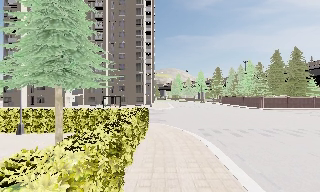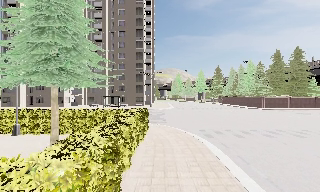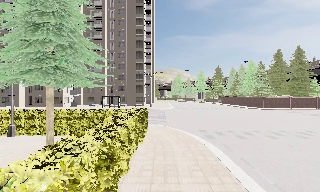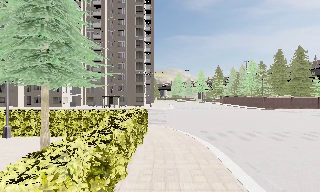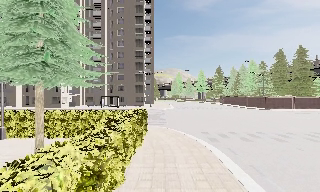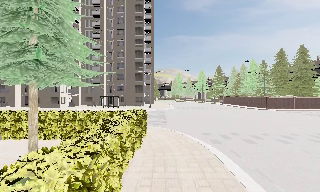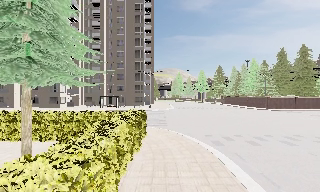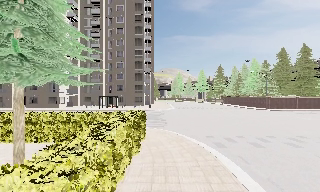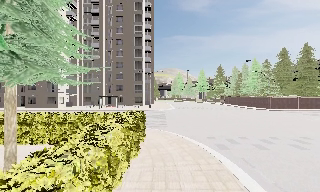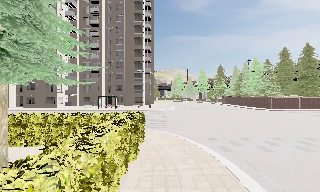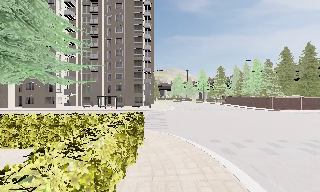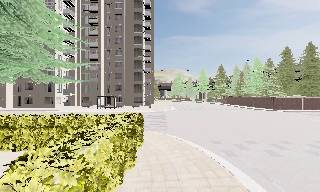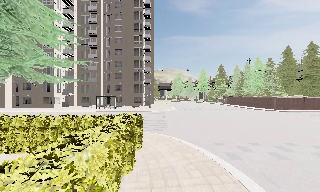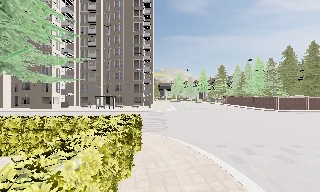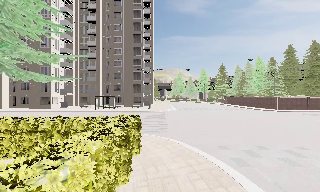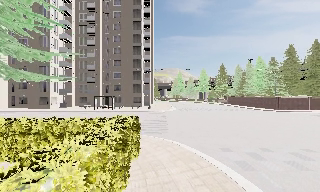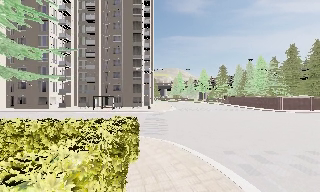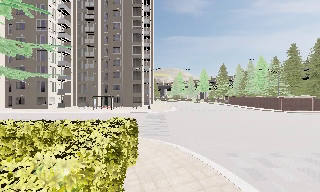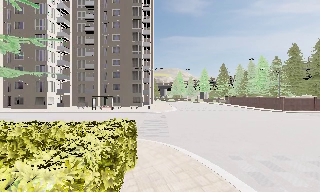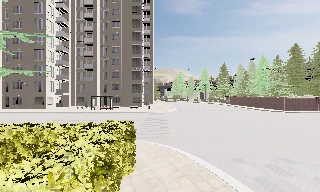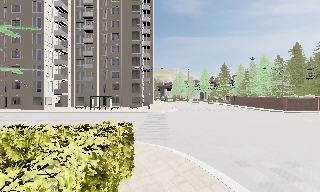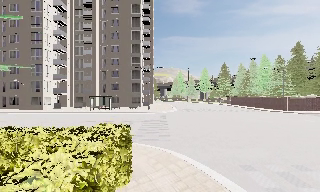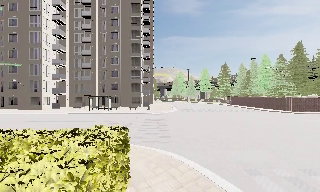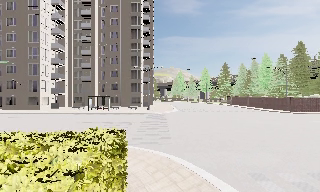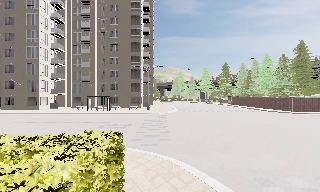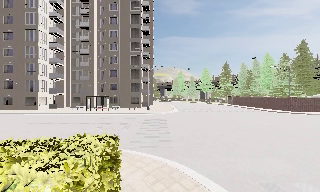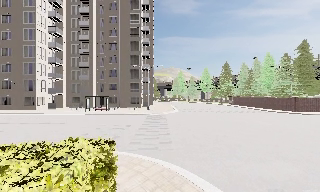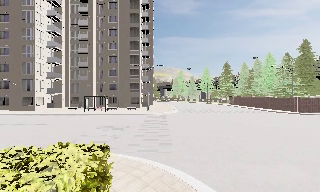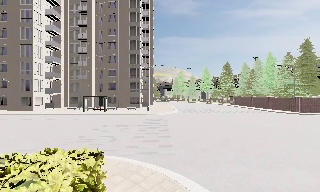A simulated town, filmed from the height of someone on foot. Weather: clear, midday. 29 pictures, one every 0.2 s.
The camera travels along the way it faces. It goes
forward.
0.0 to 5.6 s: The camera travels forward, about 9 m, so what stands in front looms larger.
The film runs forward here.
